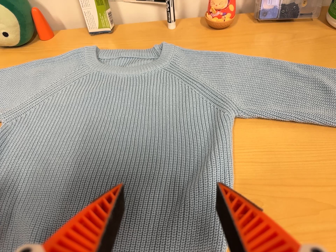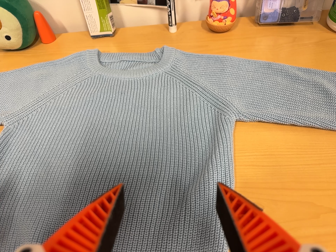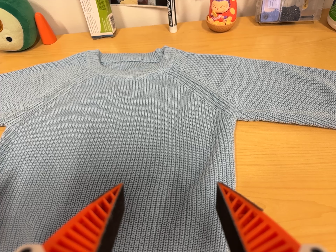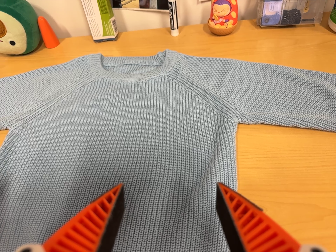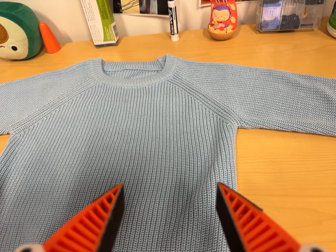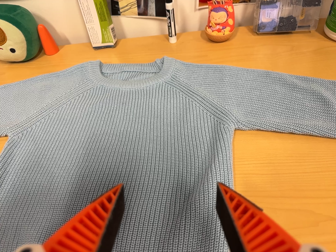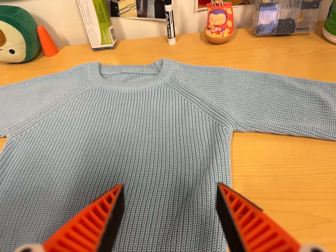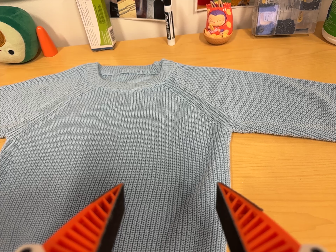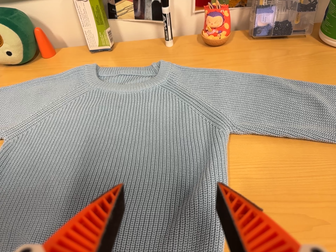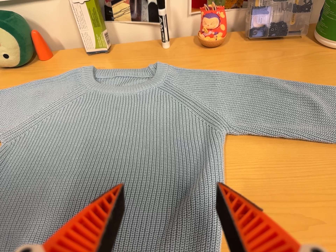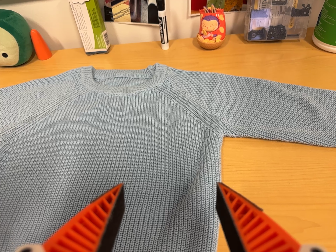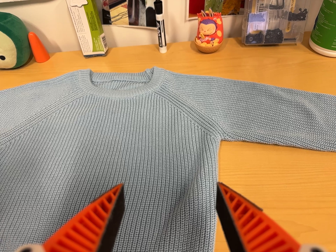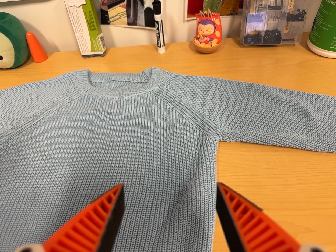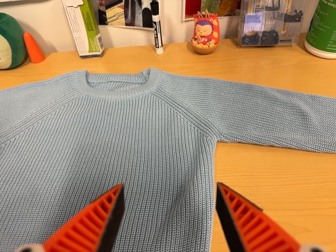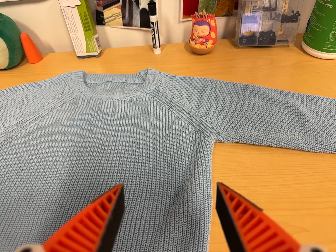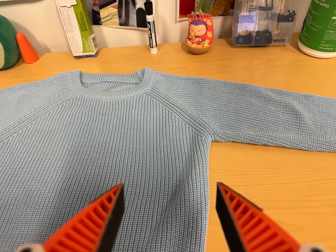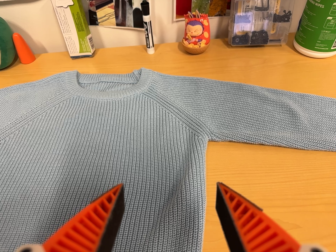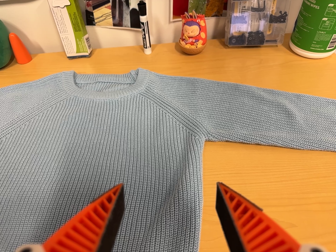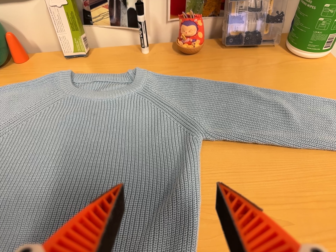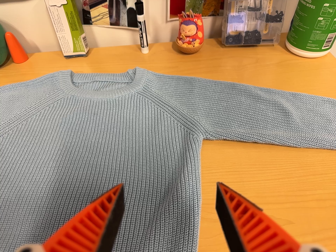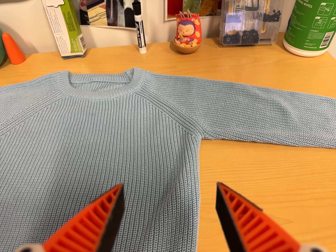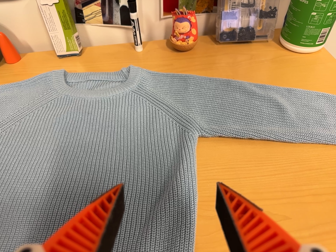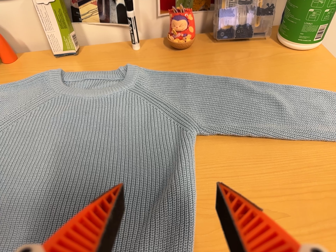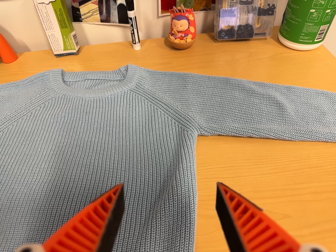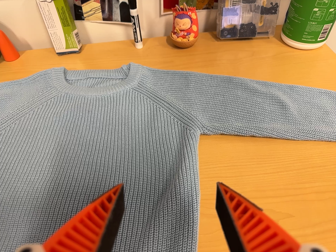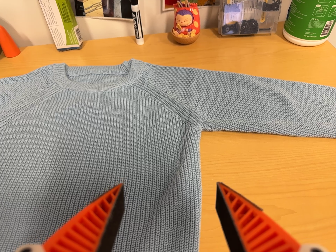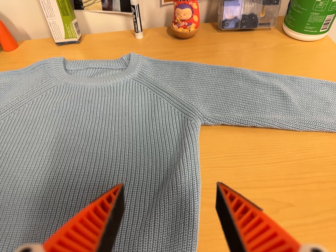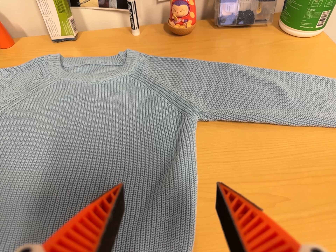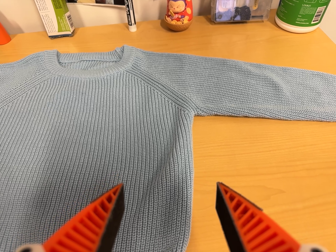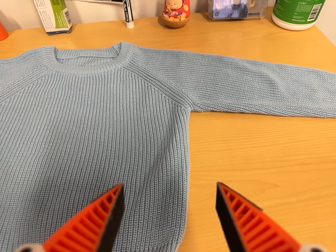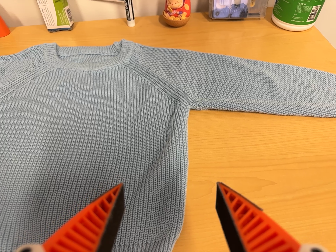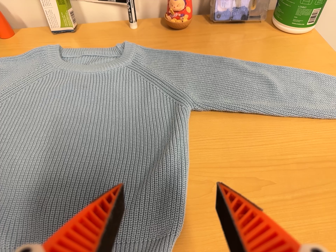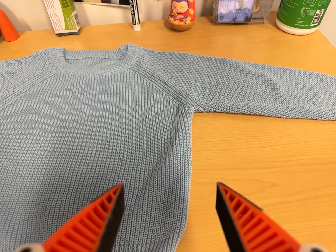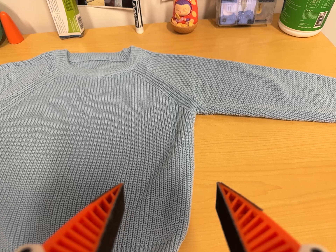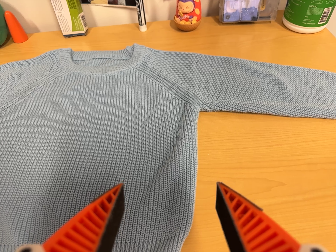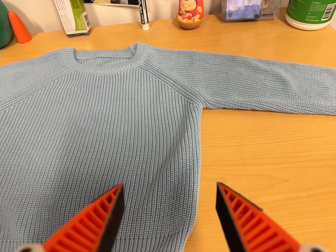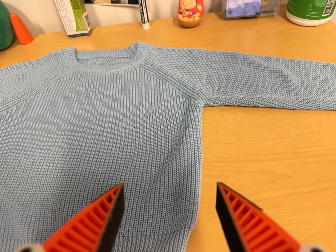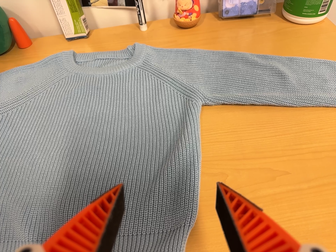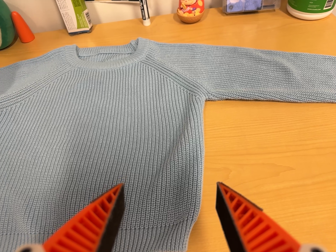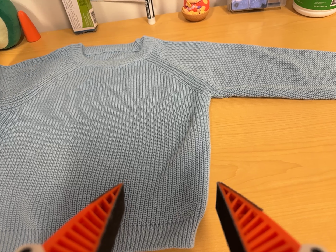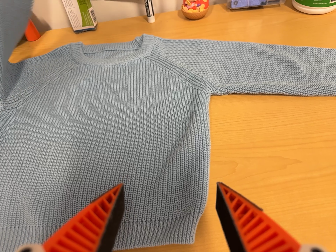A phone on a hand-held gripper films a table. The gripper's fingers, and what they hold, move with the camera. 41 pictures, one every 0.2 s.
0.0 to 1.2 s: The camera shifts only a little, or ends up much as it began.
1.2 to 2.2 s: The camera keeps its place and its aim.
2.2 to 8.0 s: The camera travels toward the bottom of its view, about 6 cm, so close, fixed things drift upward.
The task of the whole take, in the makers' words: left arm across.
The film runs forward here.
